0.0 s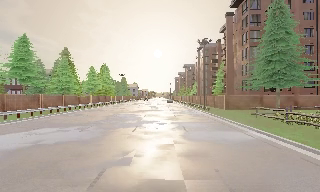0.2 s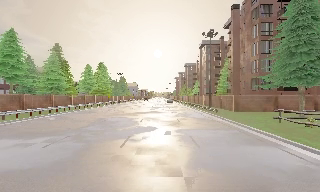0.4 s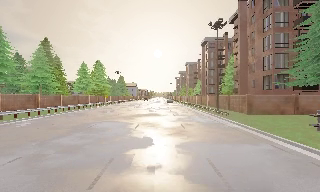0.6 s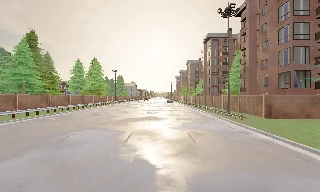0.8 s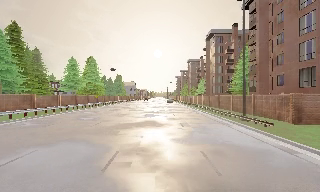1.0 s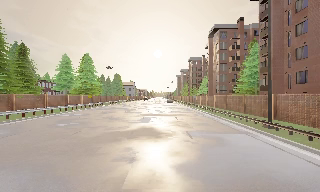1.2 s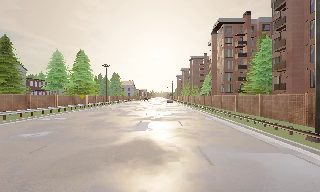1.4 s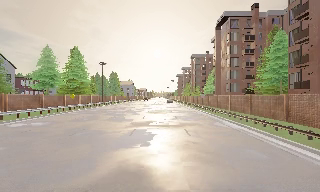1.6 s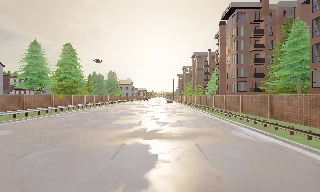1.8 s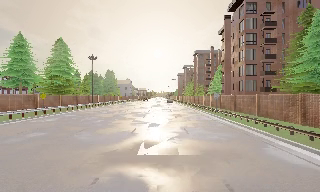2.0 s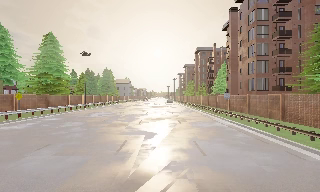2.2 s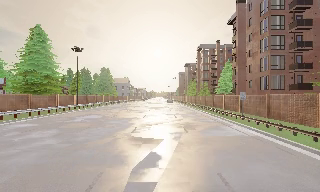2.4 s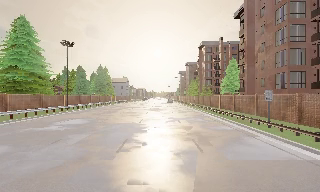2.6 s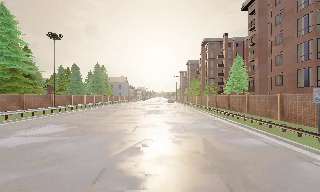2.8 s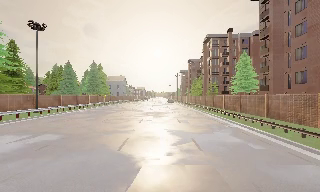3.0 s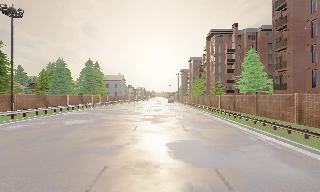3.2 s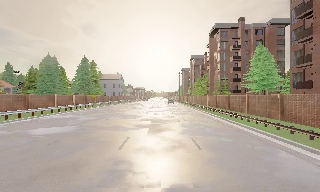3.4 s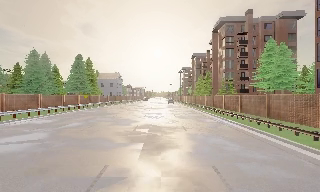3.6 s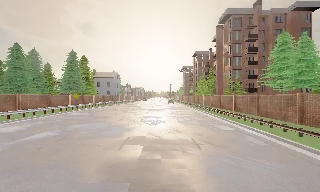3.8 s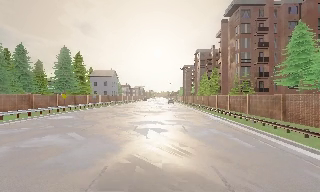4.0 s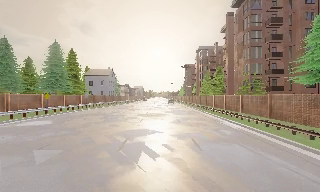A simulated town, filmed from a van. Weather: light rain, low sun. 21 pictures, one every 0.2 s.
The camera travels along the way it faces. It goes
forward.
0.0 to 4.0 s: The camera travels forward, about 70 m, so what stands in front looms larger.
The film runs forward here.
